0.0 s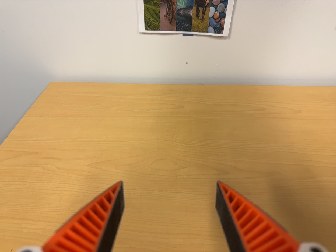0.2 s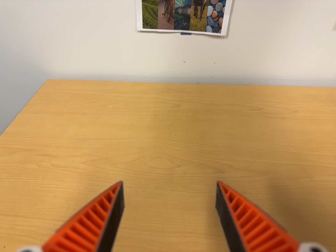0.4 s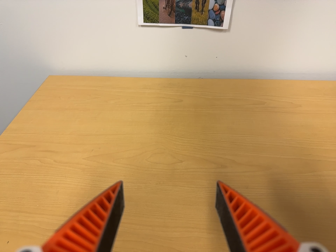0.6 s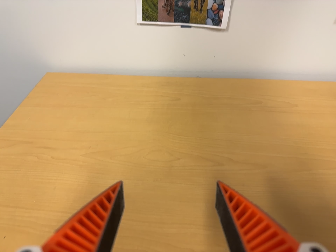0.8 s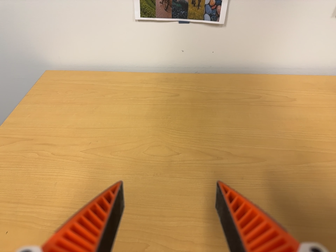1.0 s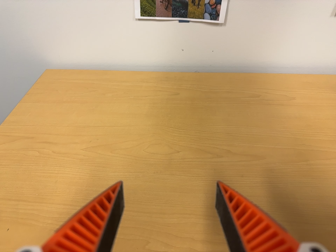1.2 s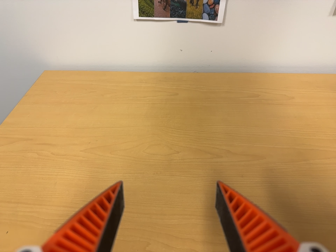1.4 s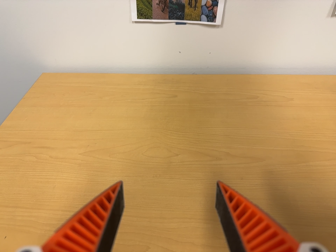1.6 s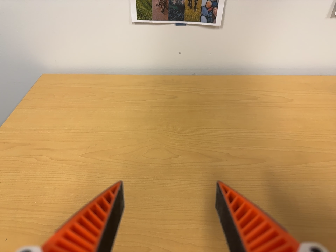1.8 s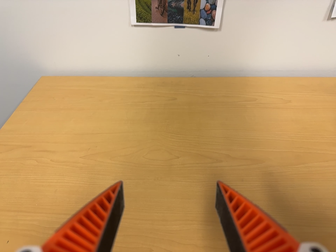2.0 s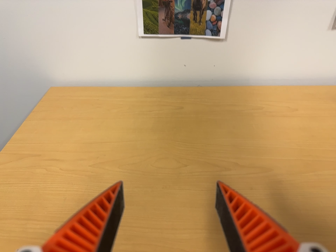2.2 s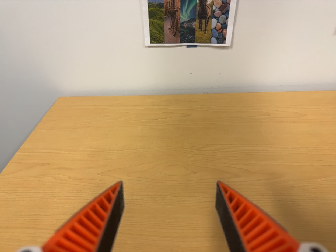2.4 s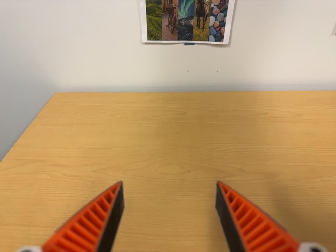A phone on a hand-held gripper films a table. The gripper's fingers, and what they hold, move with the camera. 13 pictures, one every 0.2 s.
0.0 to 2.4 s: The camera shifts only a little, or ends up much as it began.
The film runs forward here.
